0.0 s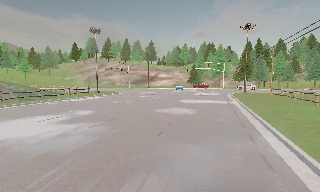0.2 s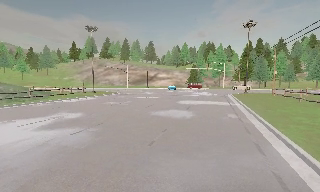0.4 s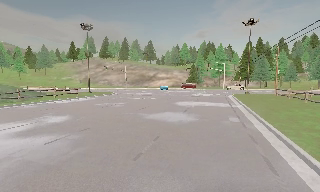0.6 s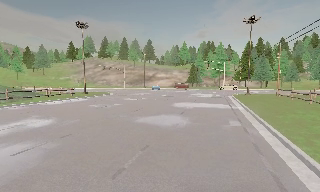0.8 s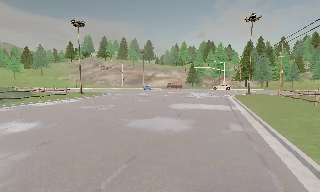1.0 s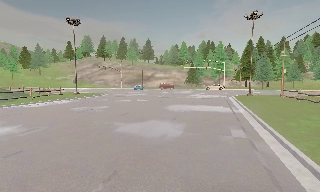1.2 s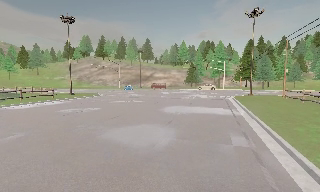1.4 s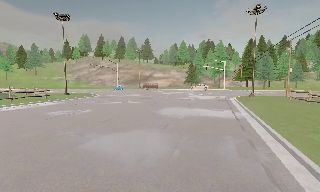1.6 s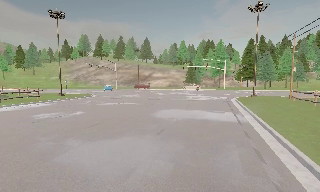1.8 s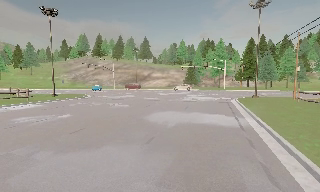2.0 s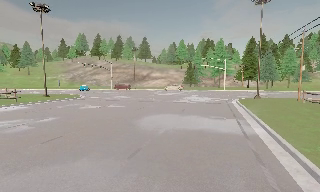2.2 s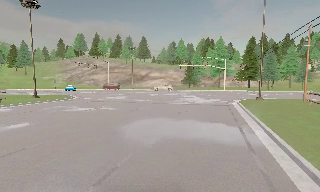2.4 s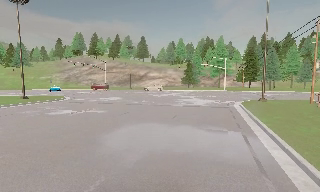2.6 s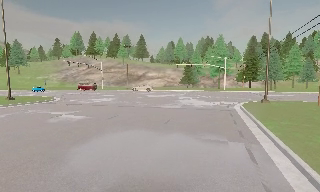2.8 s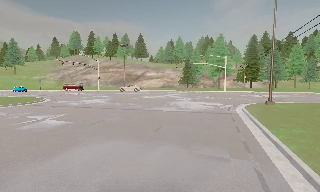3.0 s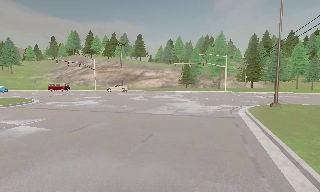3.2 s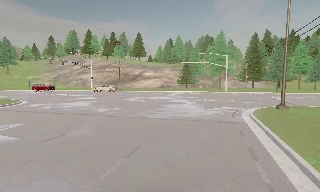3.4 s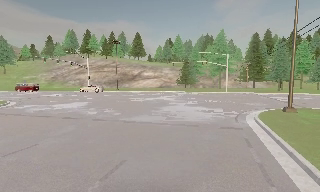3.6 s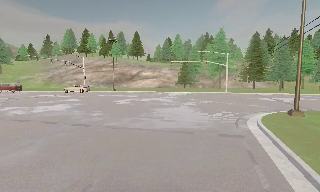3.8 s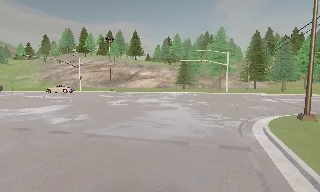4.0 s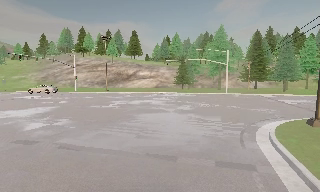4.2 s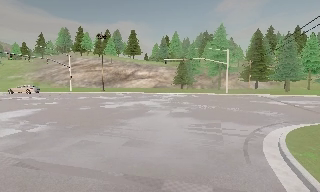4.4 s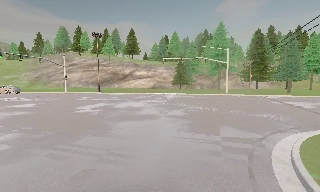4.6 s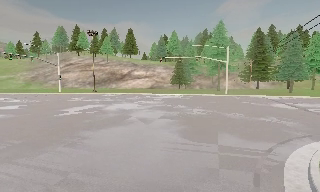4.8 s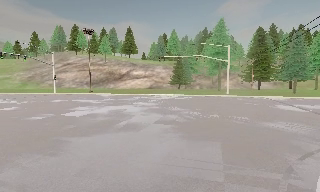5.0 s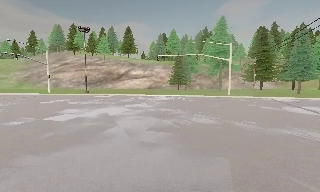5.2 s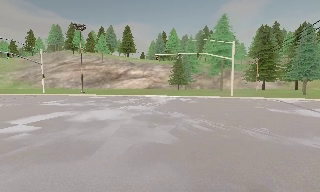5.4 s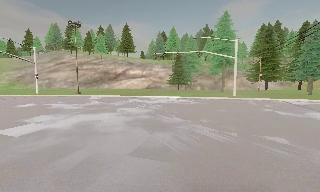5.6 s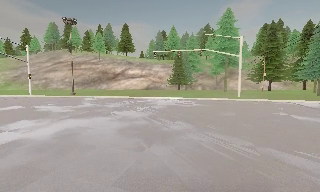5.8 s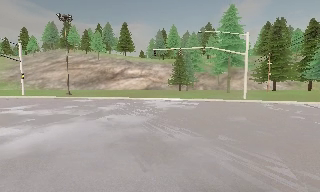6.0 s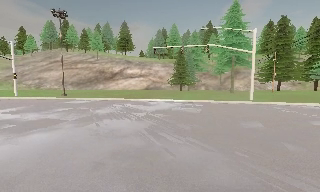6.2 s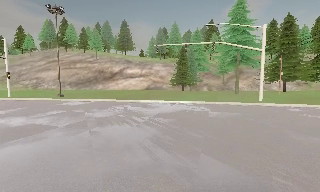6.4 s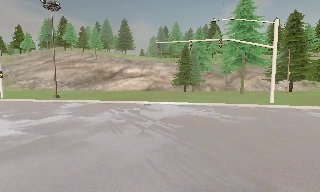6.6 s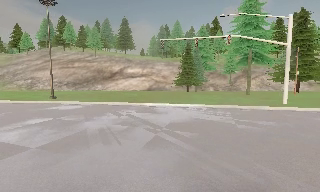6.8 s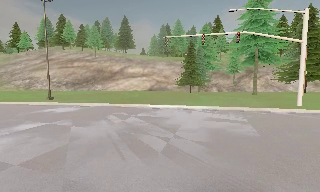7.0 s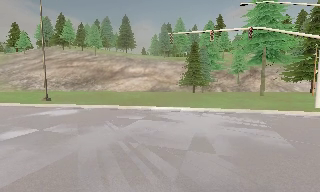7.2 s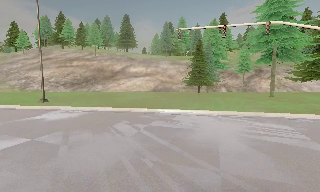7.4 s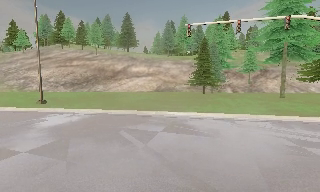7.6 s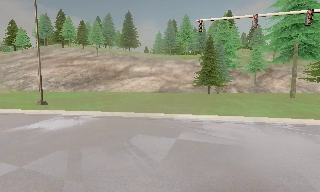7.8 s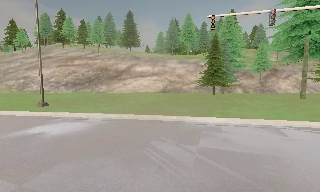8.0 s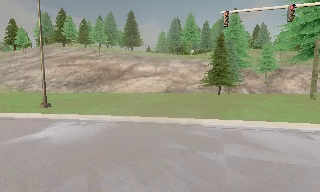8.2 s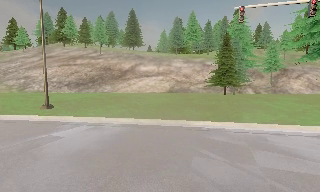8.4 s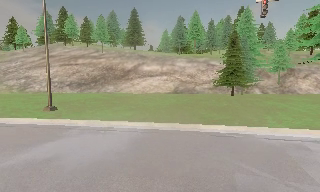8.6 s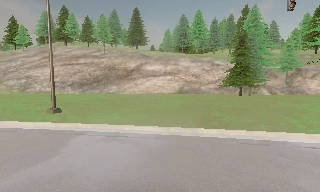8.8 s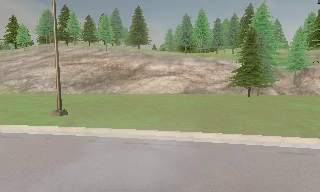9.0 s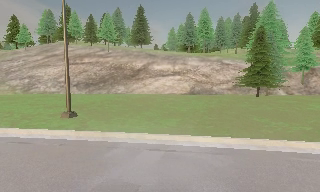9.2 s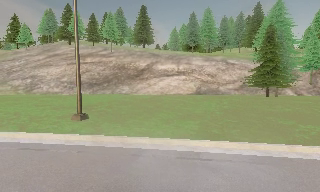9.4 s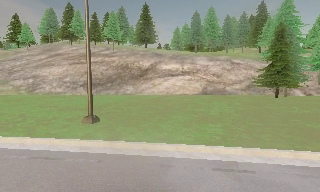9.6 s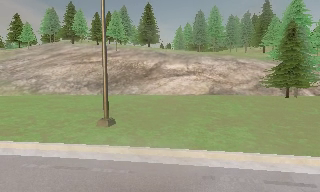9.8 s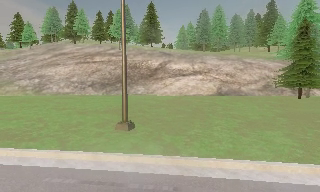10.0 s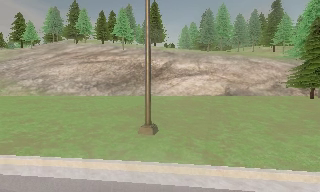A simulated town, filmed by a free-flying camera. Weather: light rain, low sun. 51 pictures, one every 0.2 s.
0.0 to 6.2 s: The camera travels forward, about 35 m, so what stands in front looms larger.
6.2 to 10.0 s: The camera travels forward and to its left, about 20 m, so what stands in front looms larger.
The film runs forward here.
